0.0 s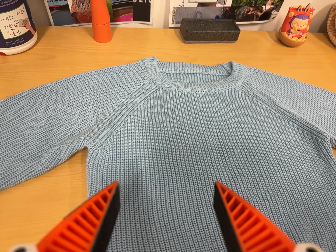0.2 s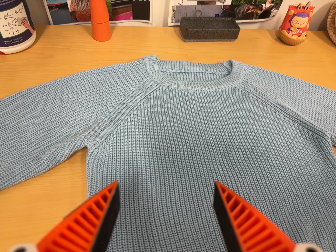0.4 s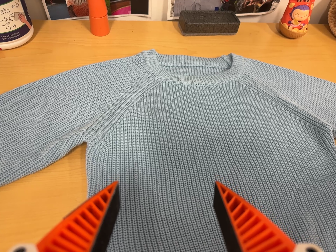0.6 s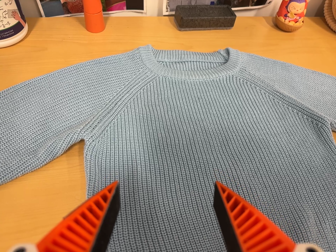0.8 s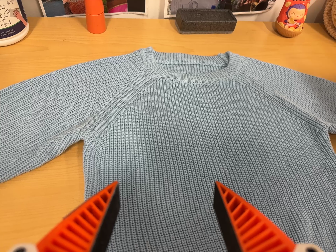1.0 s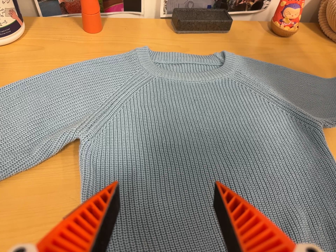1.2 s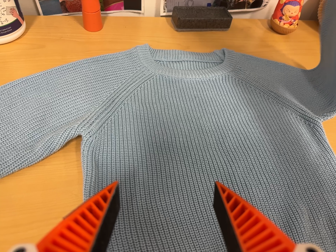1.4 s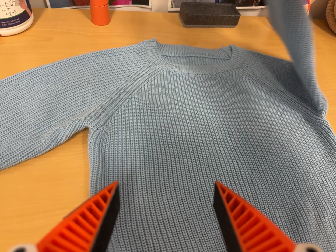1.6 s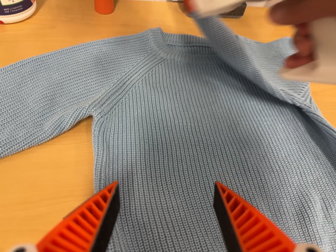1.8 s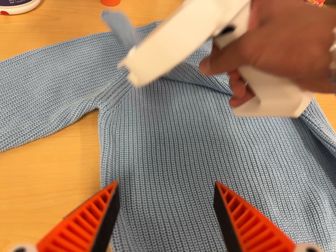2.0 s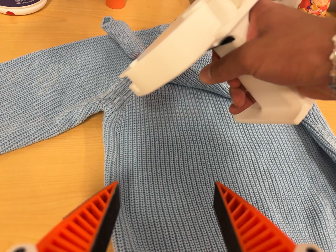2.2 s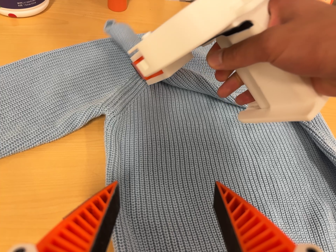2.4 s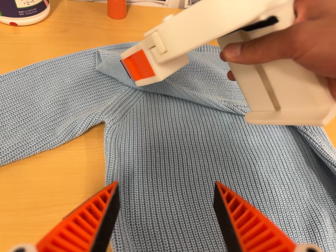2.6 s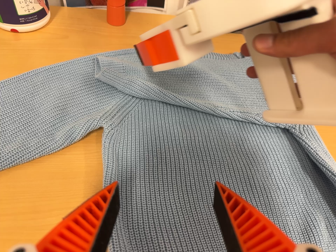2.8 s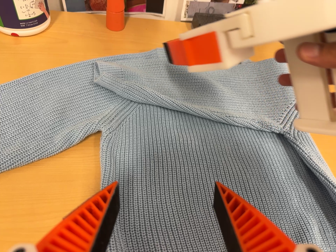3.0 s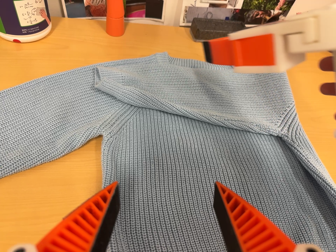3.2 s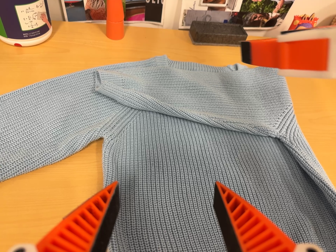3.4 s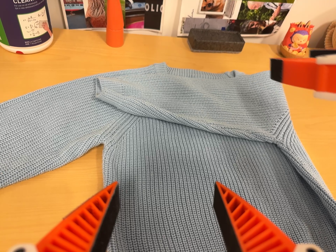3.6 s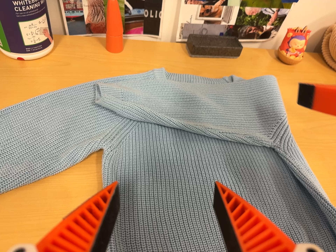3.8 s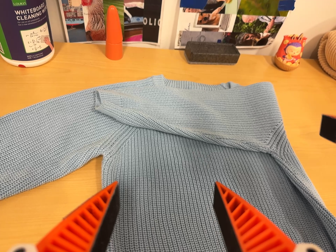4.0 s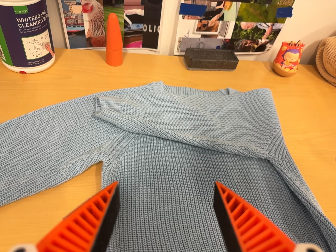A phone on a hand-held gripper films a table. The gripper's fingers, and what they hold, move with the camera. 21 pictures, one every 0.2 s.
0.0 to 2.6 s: The camera shifts only a little, or ends up much as it began.
2.6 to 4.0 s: The camera travels backward, about 5 cm, so what stands in front gets smaller.
The film runs forward here.
